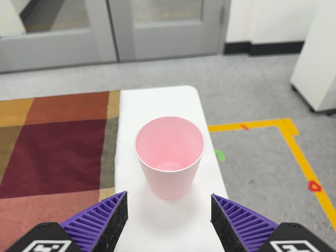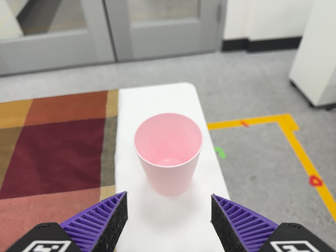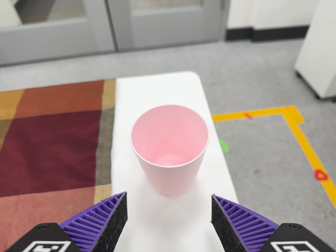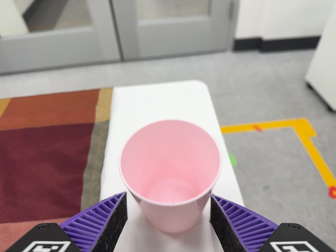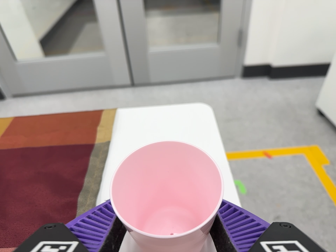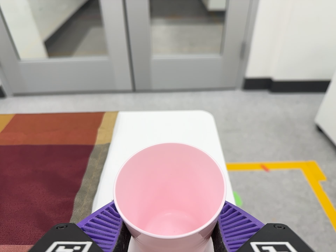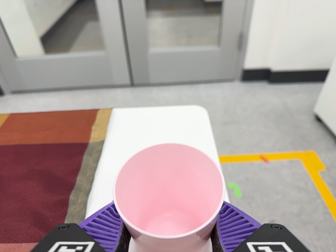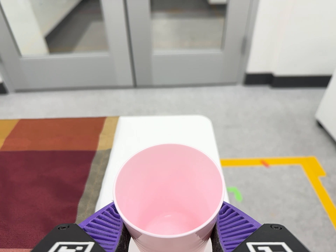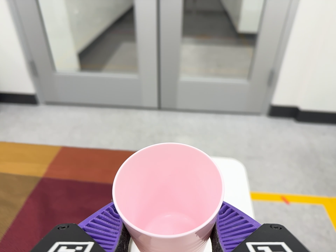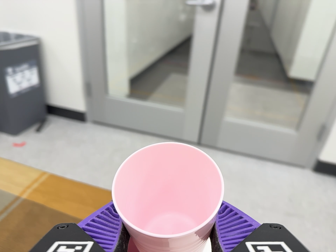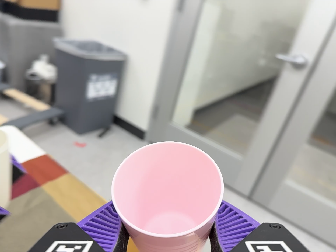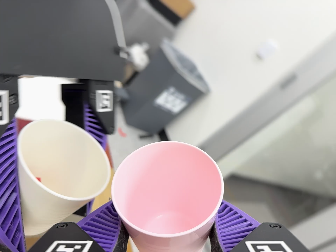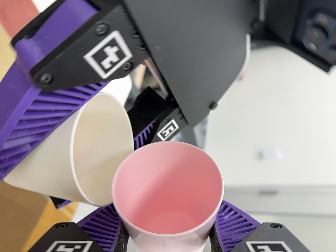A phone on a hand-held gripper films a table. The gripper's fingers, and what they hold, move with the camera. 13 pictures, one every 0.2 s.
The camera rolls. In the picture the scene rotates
clockwise.
0.0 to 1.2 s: The camera travels forward, about 9 cm, so what stands in front looms larger.
1.2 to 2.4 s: The camera swings to its left by about 30 degrees, and the scene slides to the right. It travels to its left and toward the top of its view, about 34 cm, so close, fixed things drift to the right. Its aim tips toward the top of its view by about 30 degrees, and the scene shifts downward. It rolls about its line of sight by about 110 degrees, and the scene rotates clockwise.
The film runs backward here.
